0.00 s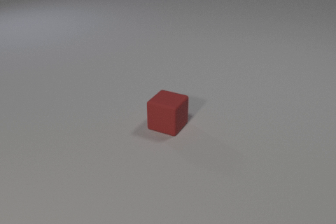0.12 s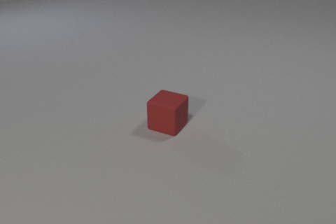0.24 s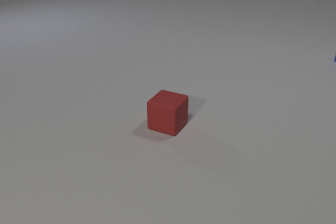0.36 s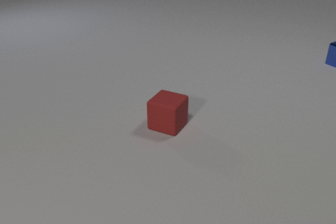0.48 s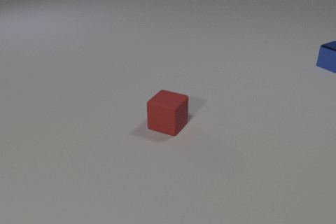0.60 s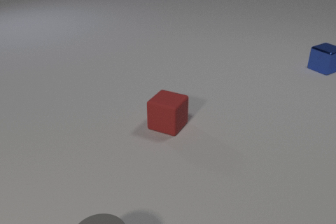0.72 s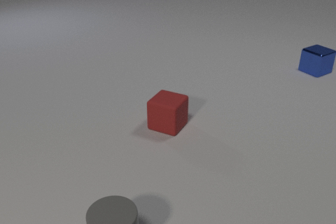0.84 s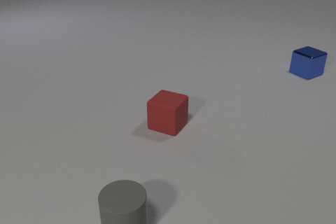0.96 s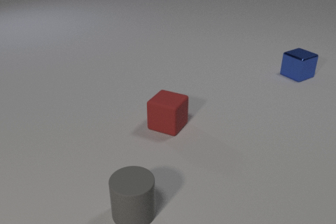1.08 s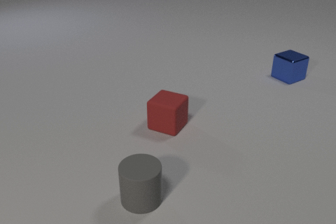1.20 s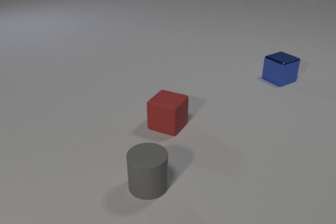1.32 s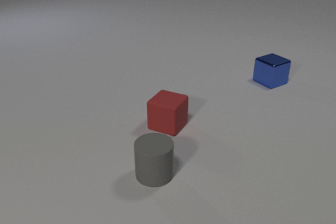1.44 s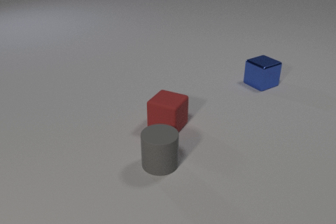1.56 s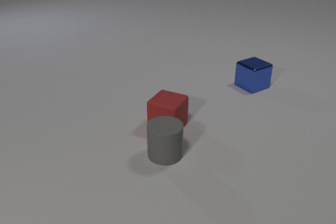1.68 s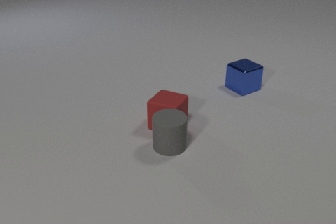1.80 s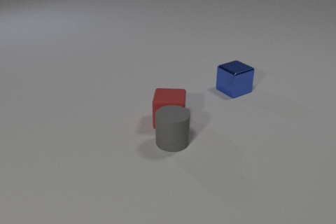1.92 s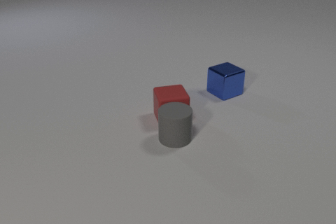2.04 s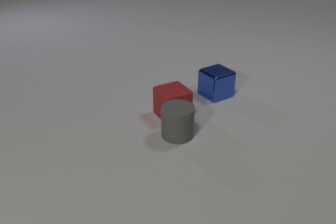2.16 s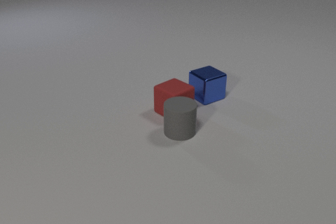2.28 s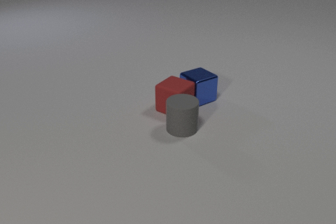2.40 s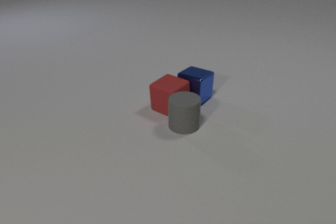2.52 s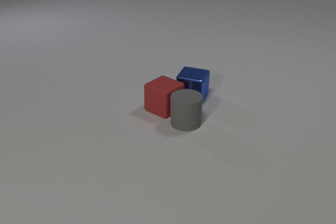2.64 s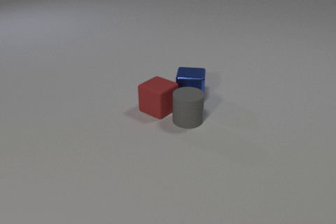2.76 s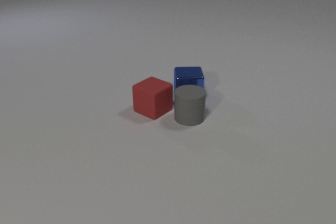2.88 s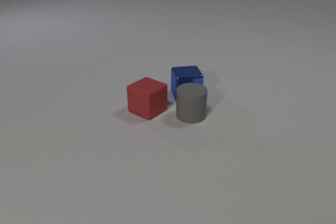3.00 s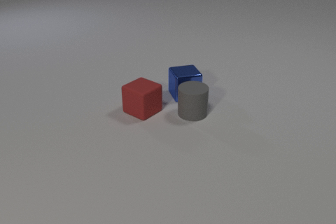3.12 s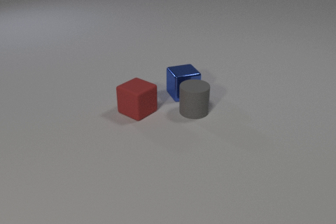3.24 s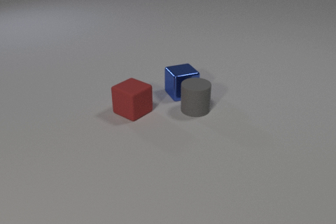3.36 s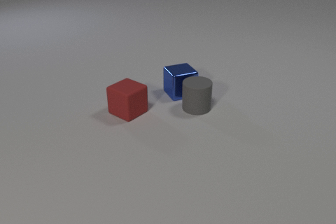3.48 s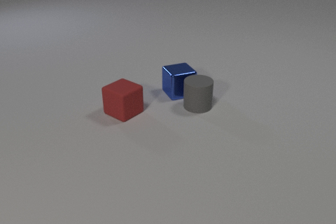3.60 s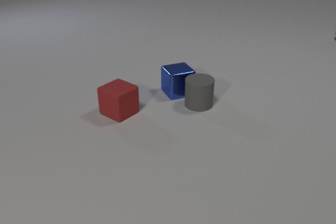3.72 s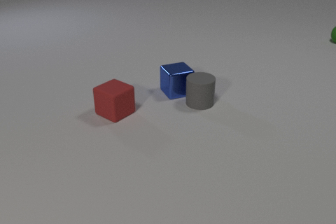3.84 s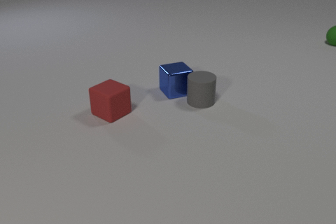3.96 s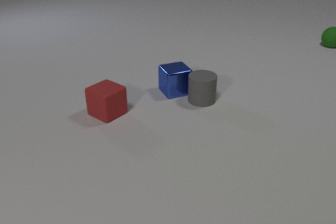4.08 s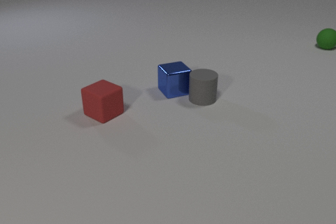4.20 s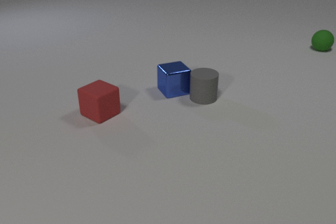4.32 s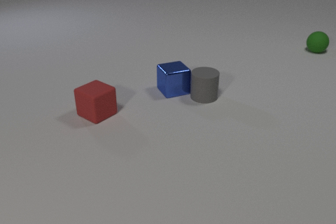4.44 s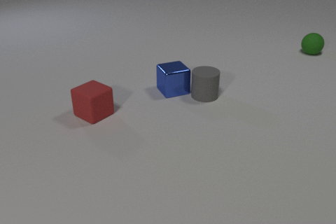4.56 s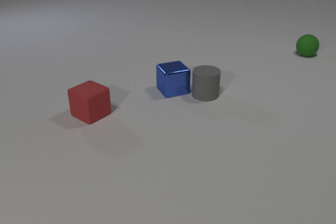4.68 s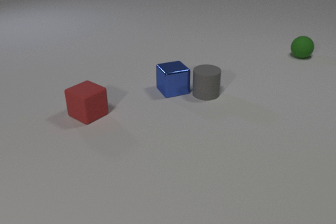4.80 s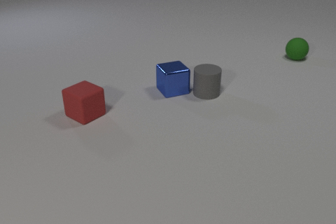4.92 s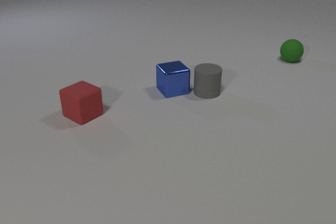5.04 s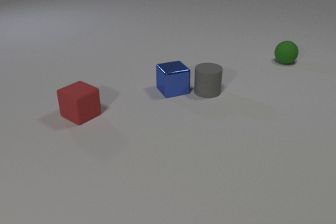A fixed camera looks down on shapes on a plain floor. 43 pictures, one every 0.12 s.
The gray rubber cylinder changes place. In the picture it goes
away from the camera.
The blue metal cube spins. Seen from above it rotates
counterclockwise.
0.00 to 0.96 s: The gray rubber cylinder comes in at the bottom edge, slides away from the camera and to the right. The blue metal cube comes in at the right edge, slides toward the camera and to the left.
0.96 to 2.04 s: The gray rubber cylinder slides away from the camera. The red rubber cube slides away from the camera, spins counterclockwise seen from above by about 60 degrees, its near face sliding to the right. The blue metal cube slides to the left and toward the camera. The gray rubber cylinder and the red rubber cube collide.
2.04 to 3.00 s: The gray rubber cylinder slides away from the camera. The red rubber cube slides to the left. The blue metal cube slides to the left, spins counterclockwise seen from above by about 75 degrees, its near face sliding to the right. The red rubber cube and the blue metal cube collide.
3.00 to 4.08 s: The gray rubber cylinder slides away from the camera. The red rubber cube slides to the left. The green rubber sphere comes in at the right edge, rolls toward the camera and to the left. The blue metal cube slides to the left and away from the camera.
4.08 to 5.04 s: The gray rubber cylinder slides away from the camera. The red rubber cube slides to the left. The green rubber sphere rolls toward the camera and to the left.
What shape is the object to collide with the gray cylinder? cube.
What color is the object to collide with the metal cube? red.
Are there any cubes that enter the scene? yes.
